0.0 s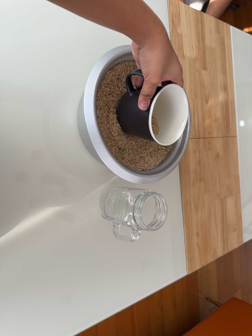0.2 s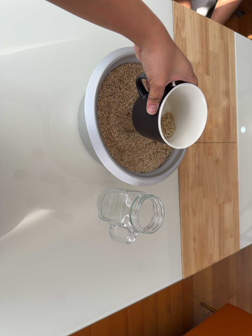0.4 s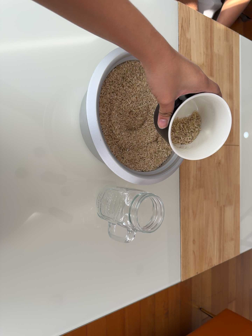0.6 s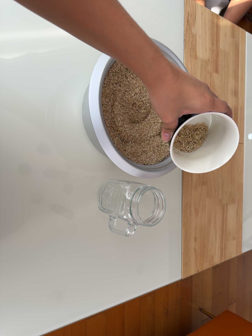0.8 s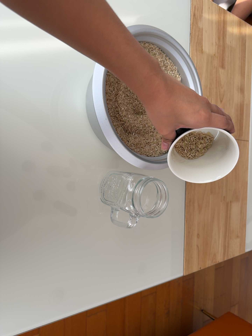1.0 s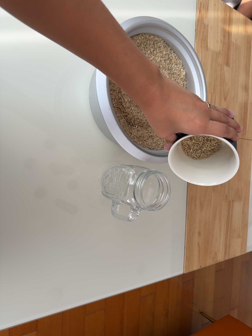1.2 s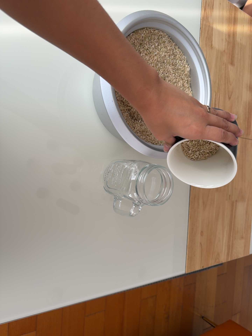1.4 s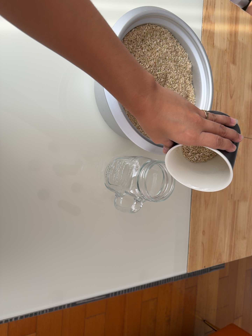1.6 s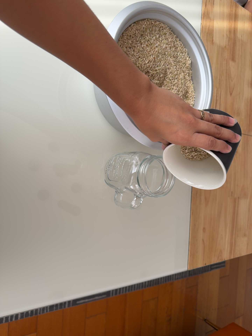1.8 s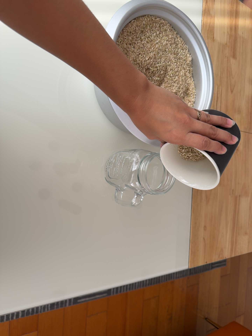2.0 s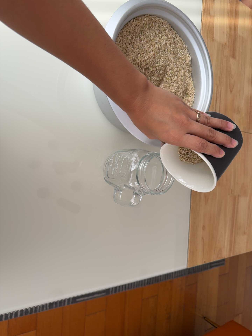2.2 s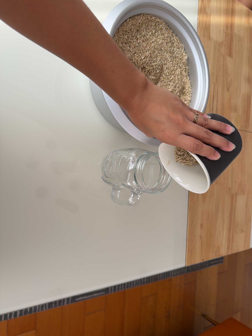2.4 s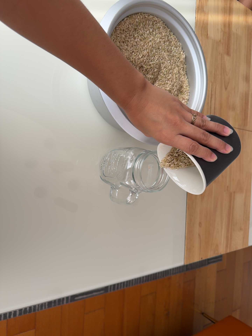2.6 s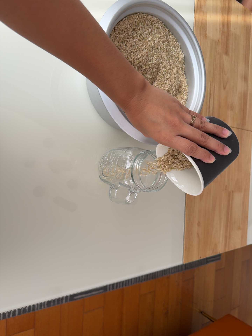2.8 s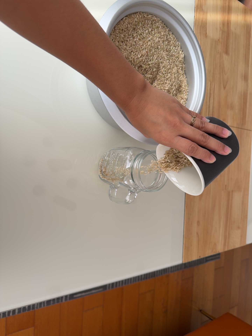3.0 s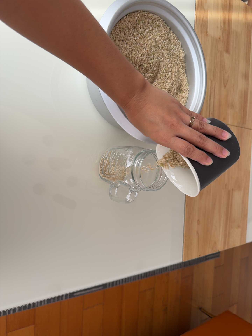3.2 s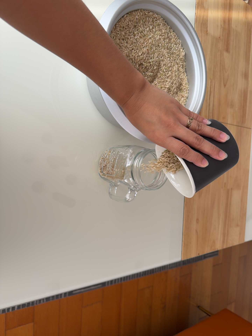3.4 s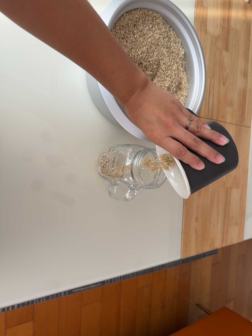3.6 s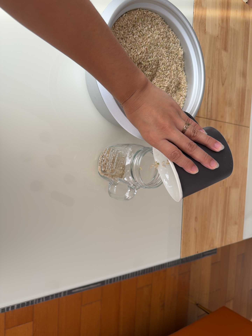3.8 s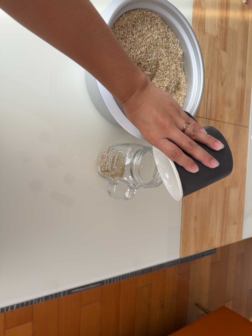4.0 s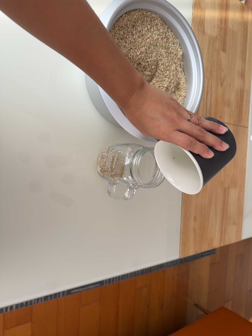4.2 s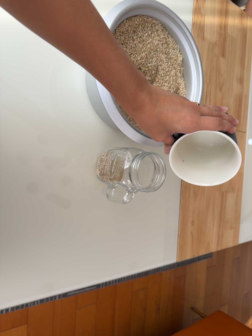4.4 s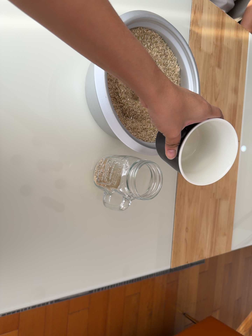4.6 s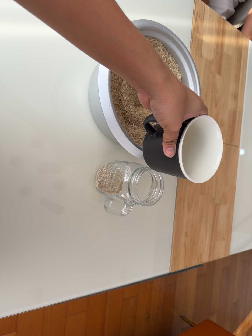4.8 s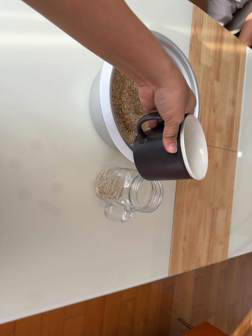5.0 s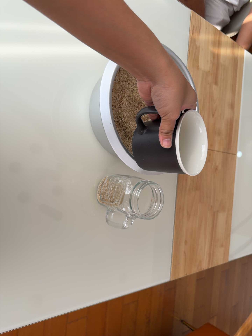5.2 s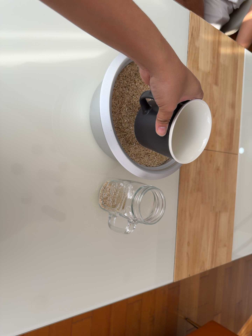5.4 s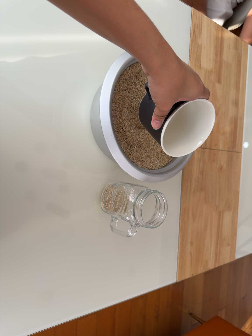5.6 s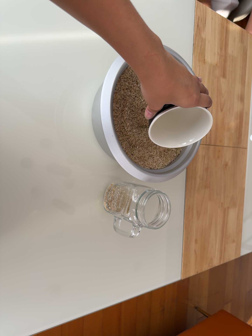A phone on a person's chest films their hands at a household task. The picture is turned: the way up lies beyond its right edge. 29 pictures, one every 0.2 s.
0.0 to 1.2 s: The camera travels toward the bottom of its view, about 7 cm, so close, fixed things drift upward. It rolls about its line of sight by about 10 degrees, and the scene rotates clockwise.
1.2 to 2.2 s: The camera shifts only a little, or ends up much as it began.
2.2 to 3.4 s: The camera keeps its place and its aim.
3.4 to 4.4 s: The camera shifts only a little, or ends up much as it began.
4.4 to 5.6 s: The camera travels toward the top of its view, about 7 cm, so close, fixed things drift downward.
The film runs forward here.
